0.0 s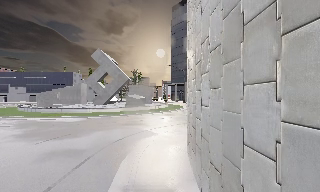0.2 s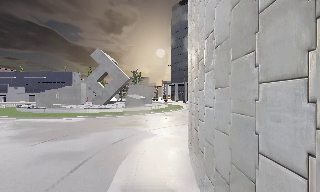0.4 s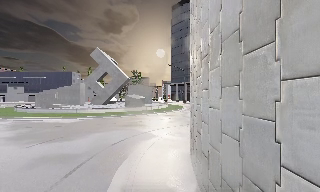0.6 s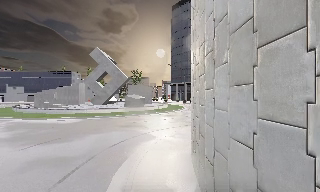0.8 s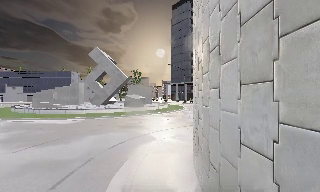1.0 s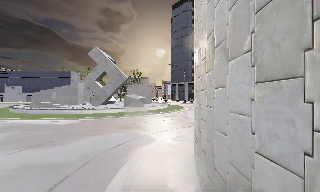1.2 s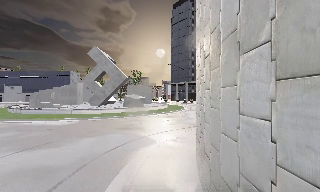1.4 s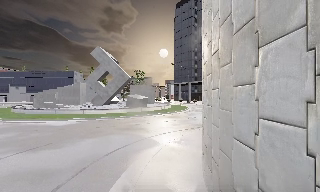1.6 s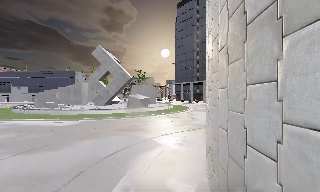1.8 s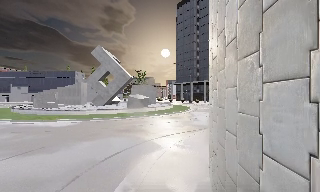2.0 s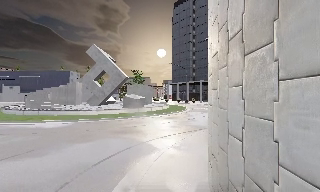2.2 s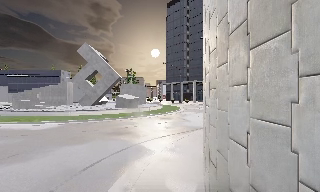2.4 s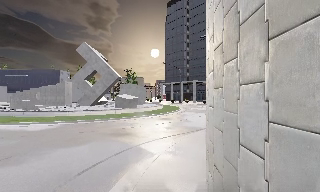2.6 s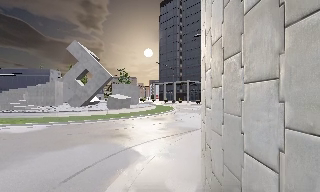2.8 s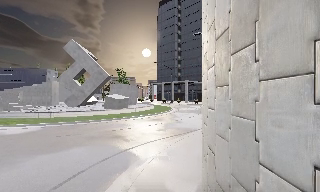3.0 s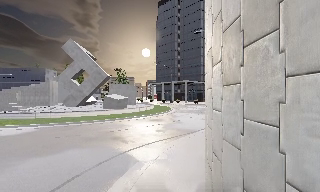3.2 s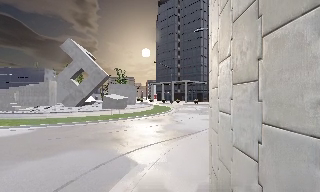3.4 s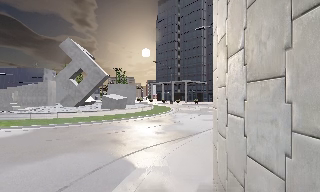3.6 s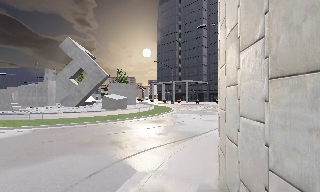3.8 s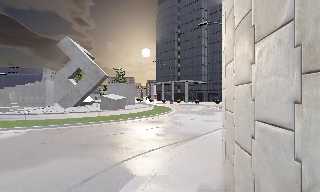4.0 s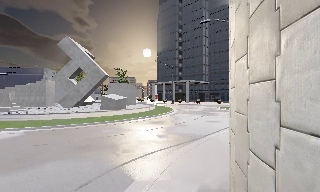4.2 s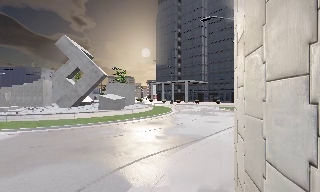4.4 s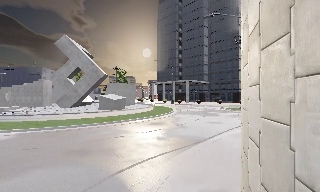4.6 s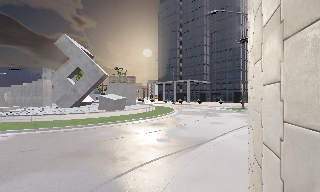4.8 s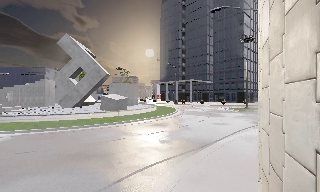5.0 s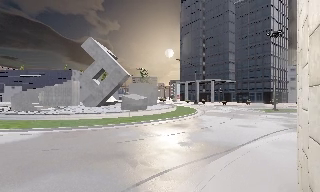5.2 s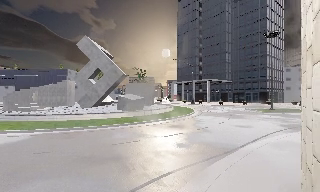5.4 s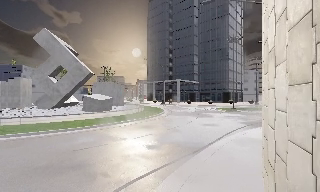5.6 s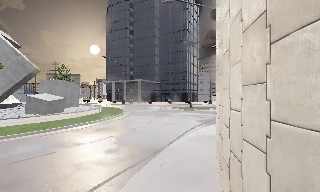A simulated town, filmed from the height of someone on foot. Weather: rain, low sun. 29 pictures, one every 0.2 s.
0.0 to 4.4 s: The camera travels forward, about 6 m, so what stands in front looms larger.
4.4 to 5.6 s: The camera swings to its right by about 15 degrees, and the scene slides to the left. It travels forward, about 1.5 m, so what stands in front looms larger.
The film runs forward here.
